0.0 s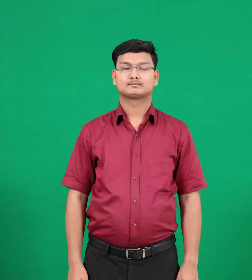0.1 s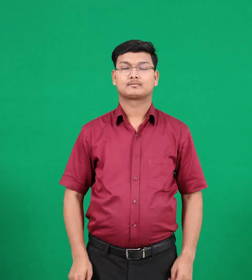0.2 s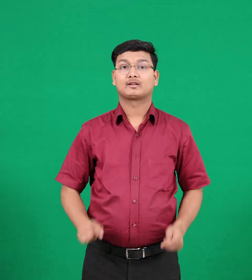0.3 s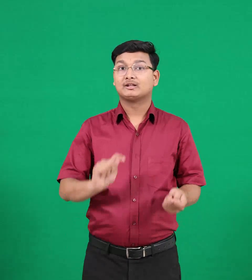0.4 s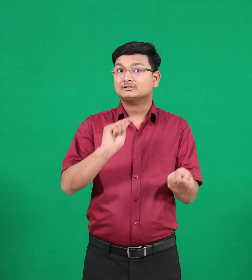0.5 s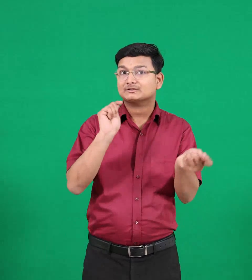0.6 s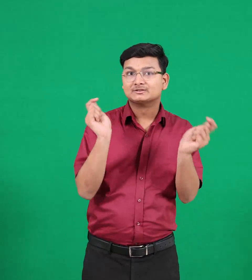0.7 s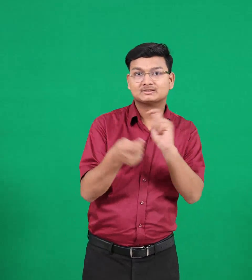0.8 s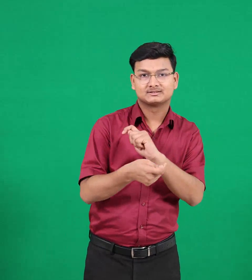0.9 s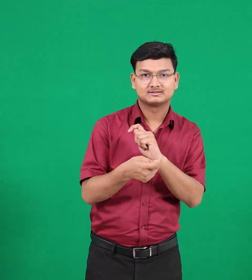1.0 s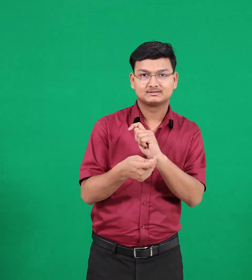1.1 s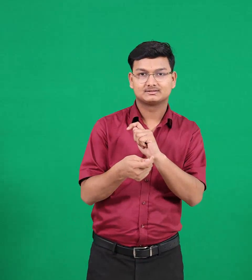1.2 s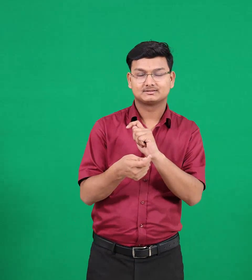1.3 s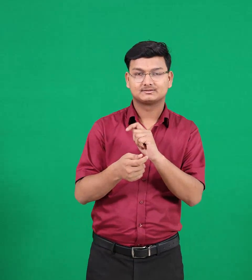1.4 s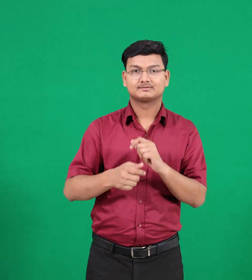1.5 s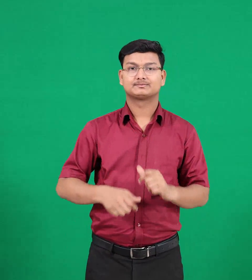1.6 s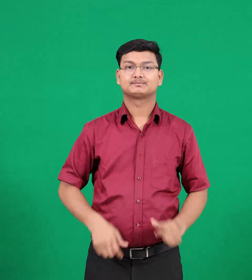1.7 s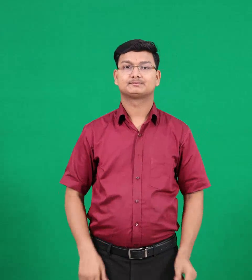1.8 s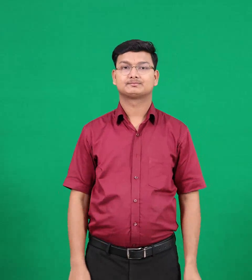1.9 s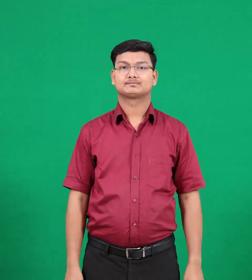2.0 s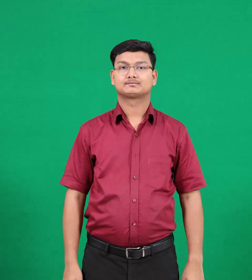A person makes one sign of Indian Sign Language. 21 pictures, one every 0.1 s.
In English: change
